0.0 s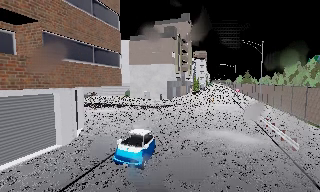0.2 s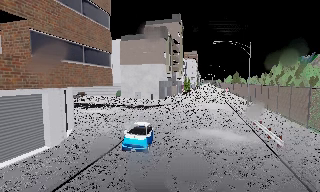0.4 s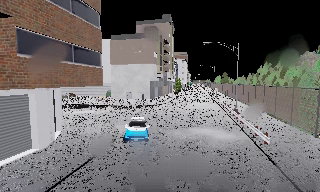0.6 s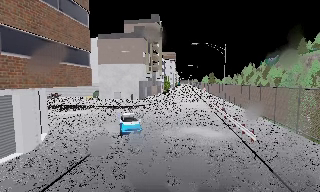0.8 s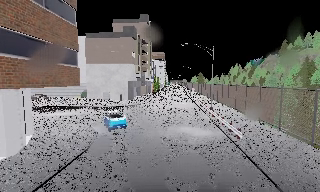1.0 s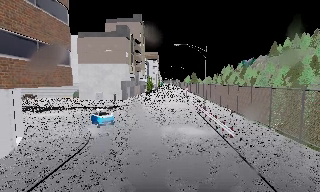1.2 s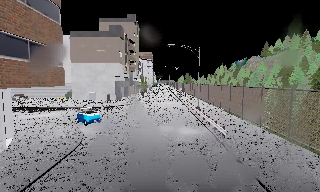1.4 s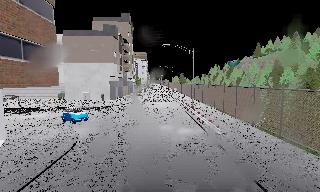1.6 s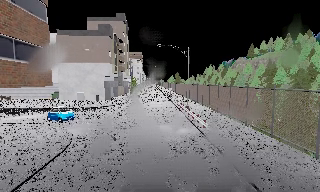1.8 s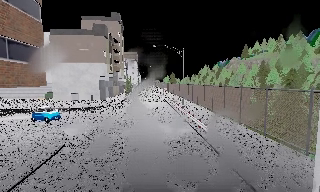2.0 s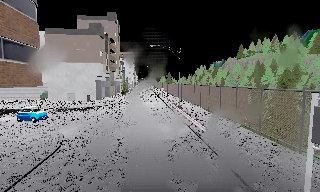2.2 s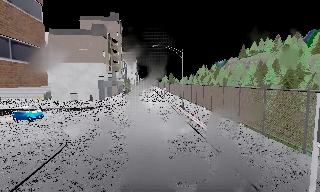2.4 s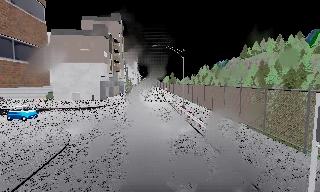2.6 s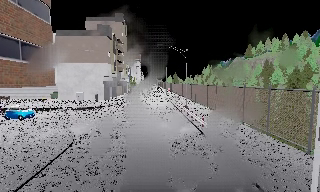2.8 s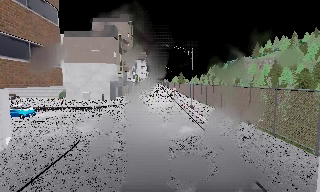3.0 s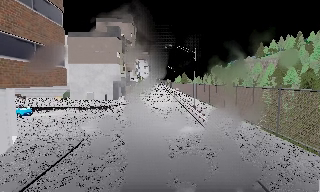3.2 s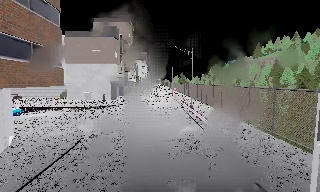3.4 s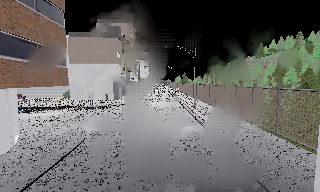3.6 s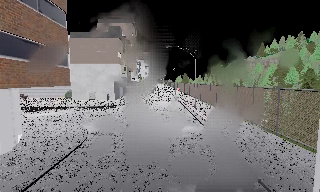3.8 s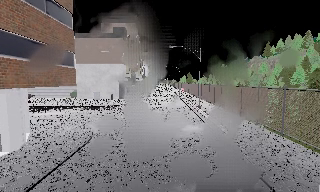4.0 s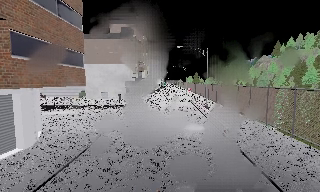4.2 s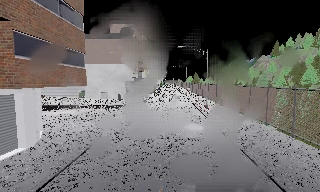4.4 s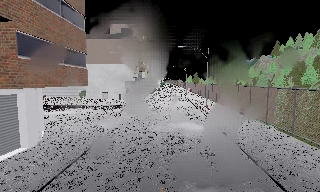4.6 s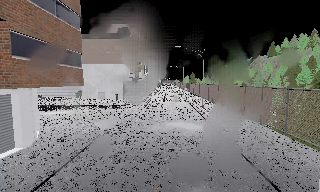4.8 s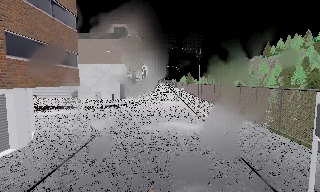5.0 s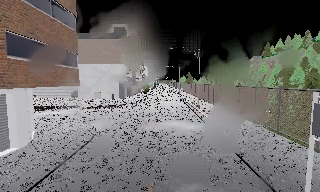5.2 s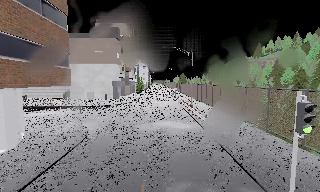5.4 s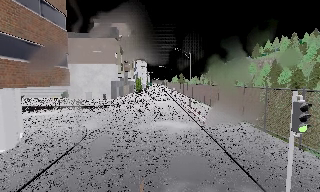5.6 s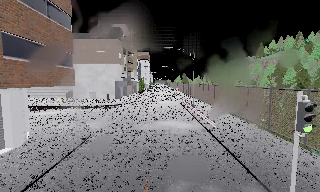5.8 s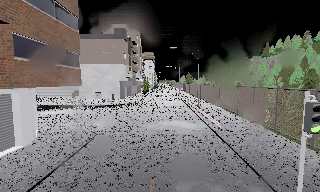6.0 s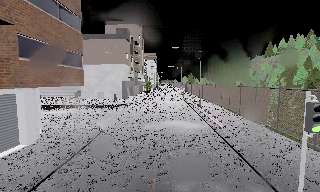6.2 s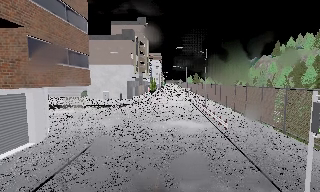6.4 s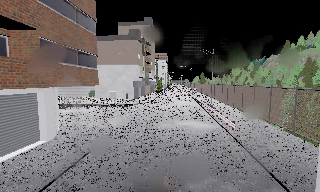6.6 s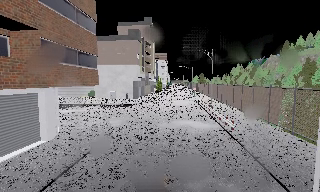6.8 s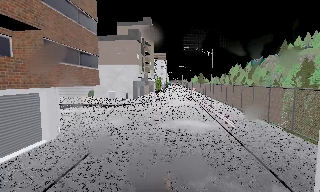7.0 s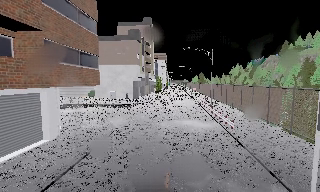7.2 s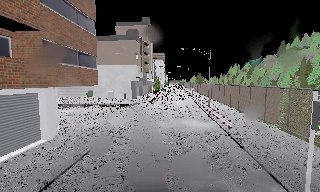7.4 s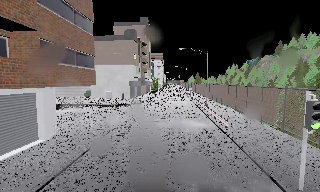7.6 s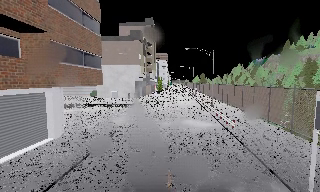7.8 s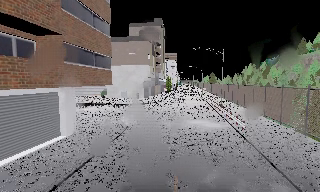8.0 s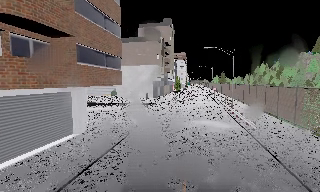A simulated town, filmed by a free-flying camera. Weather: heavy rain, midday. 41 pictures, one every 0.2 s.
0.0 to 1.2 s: The scene slides to the left, as the camera pans about 20 degrees to its right.
1.2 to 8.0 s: The camera swings to its left by about 10 degrees, and the scene slides to the right. It travels backward, about 2.5 m, so what stands in front gets smaller.
The film runs backward here.
